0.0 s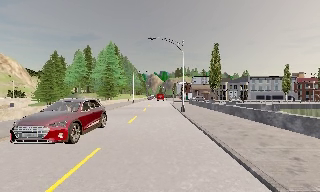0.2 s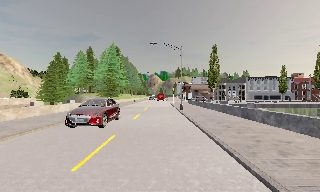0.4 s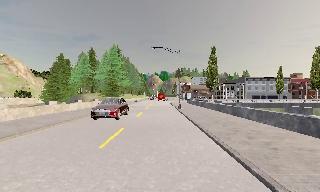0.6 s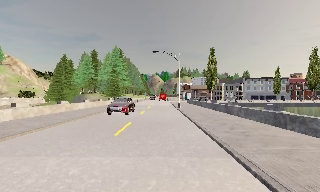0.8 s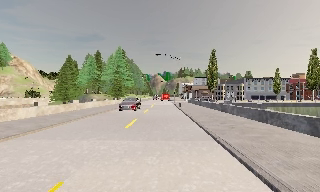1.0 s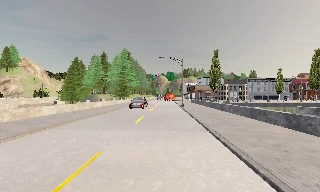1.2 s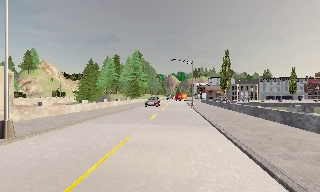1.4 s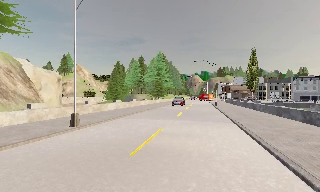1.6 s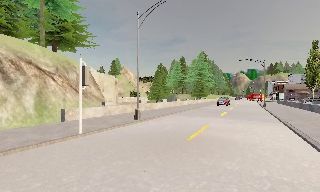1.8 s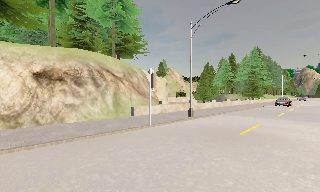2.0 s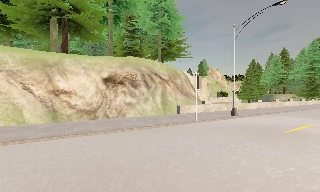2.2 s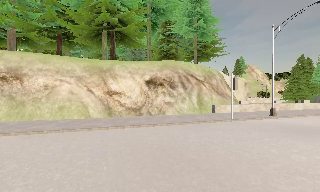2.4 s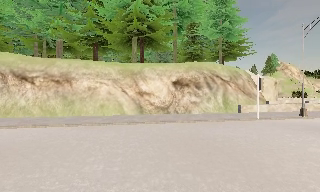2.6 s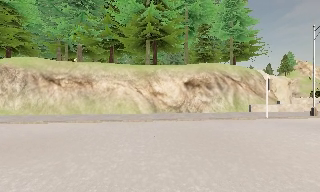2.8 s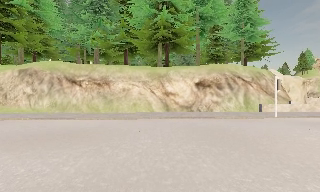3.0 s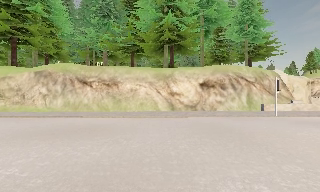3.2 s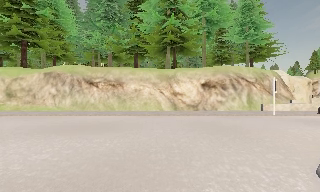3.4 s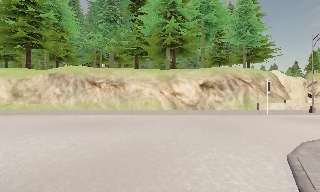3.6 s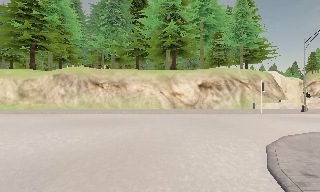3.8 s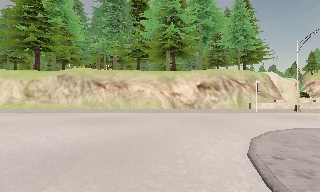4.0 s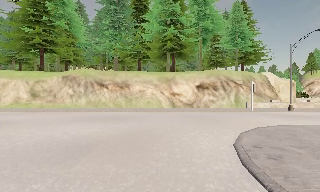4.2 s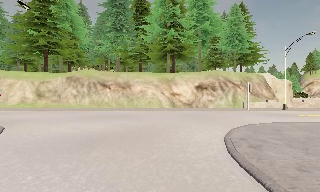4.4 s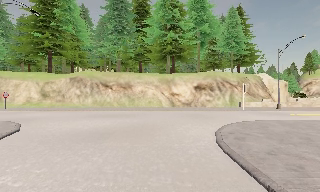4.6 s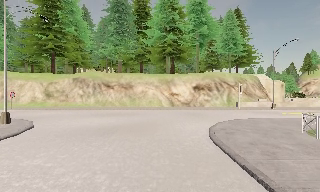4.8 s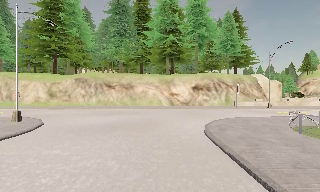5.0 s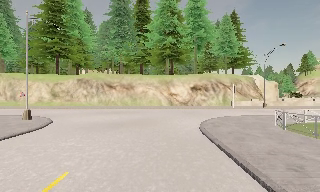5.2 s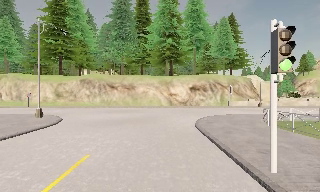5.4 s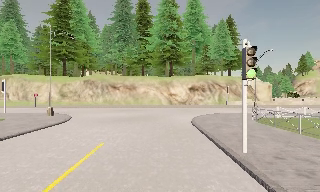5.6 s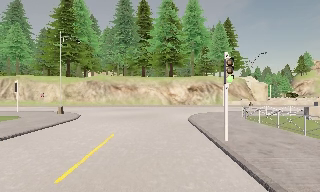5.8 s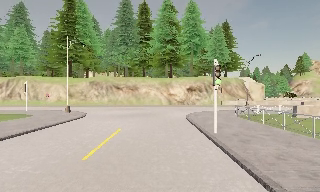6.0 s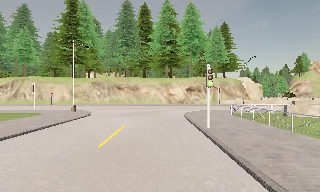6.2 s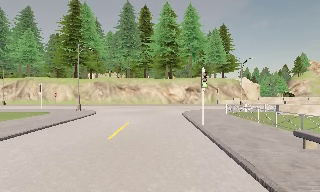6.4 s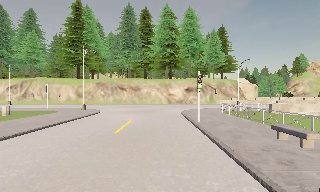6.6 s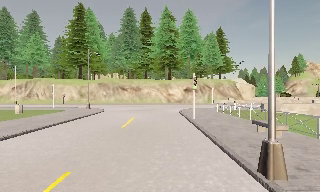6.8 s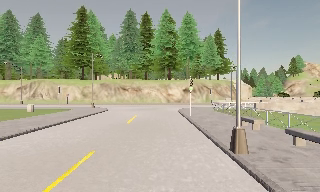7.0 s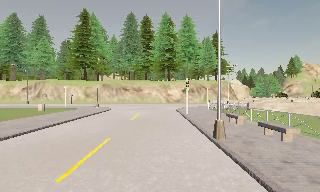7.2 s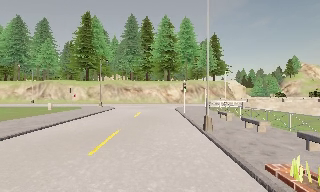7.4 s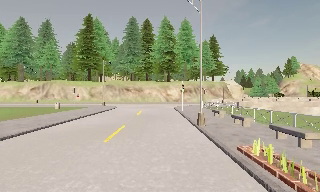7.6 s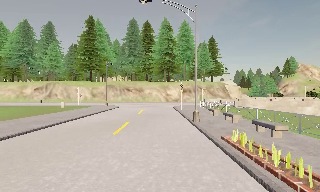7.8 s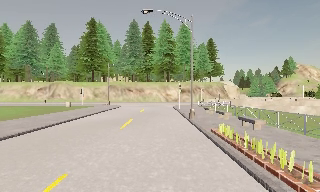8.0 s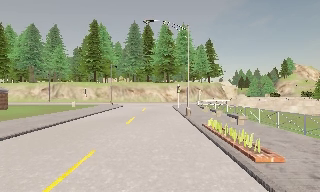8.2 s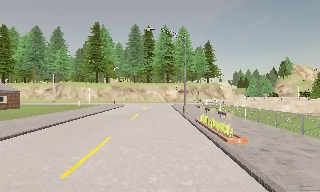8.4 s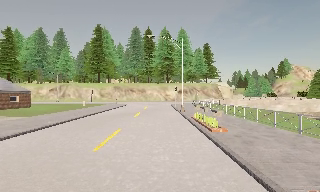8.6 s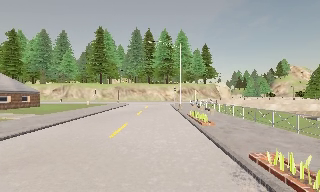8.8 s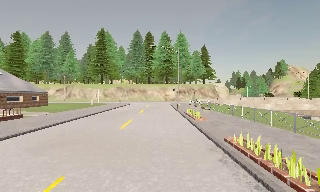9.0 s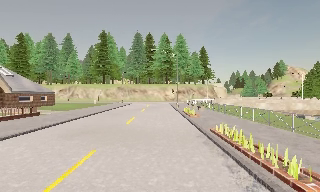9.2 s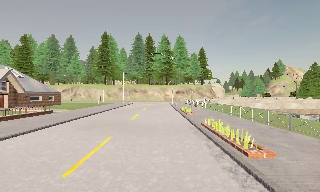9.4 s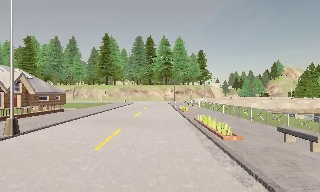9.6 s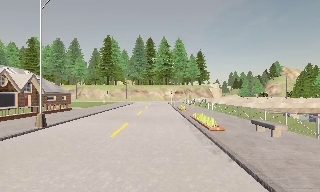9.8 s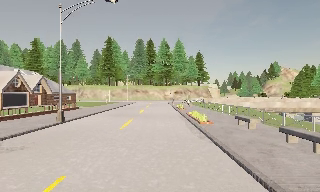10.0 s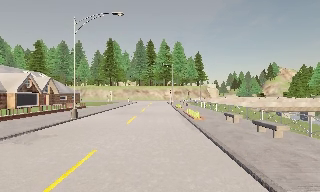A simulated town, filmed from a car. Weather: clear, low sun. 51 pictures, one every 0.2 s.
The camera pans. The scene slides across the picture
to the right.
The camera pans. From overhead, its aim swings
counterclockwise.
0.0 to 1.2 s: The camera travels backward, about 10 m, so what stands in front gets smaller.
1.2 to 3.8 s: The scene slides to the right, as the camera pans about 85 degrees to its left. It travels backward, about 16 m. It loses speed.
3.8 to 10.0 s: The camera travels backward, about 40 m, so what stands in front gets smaller. It gains speed.
The film runs backward here.
